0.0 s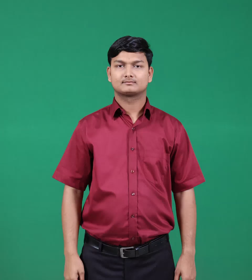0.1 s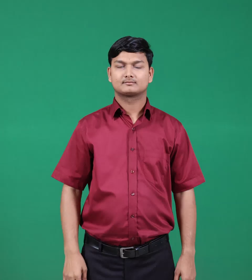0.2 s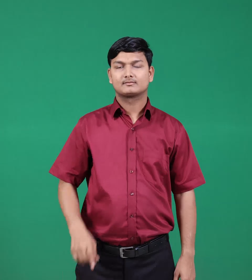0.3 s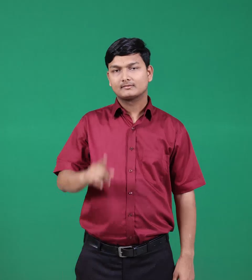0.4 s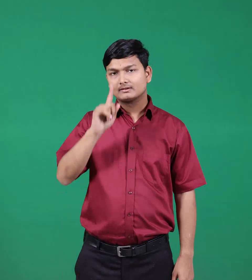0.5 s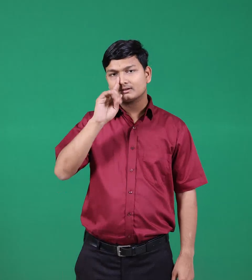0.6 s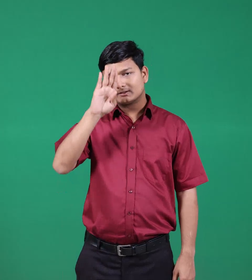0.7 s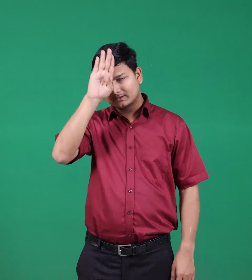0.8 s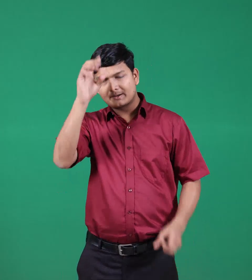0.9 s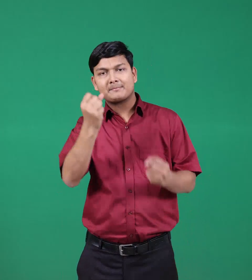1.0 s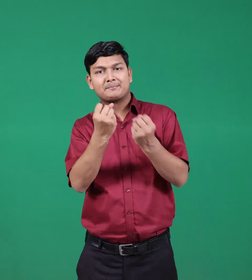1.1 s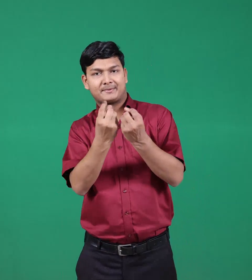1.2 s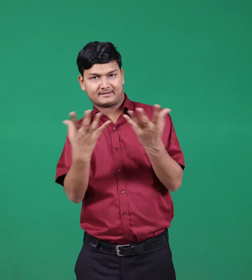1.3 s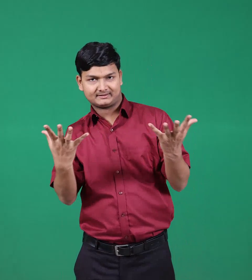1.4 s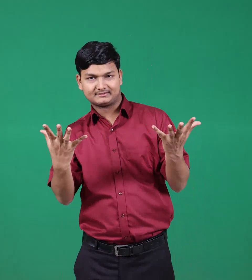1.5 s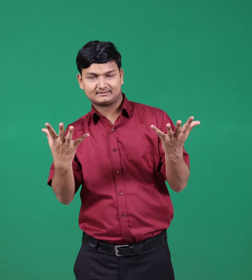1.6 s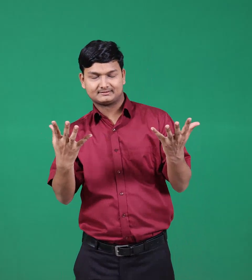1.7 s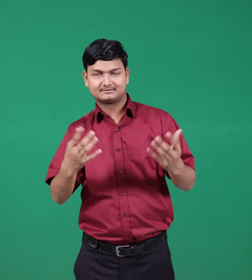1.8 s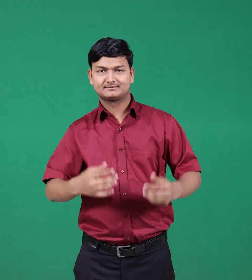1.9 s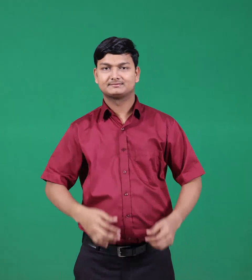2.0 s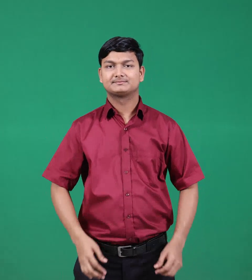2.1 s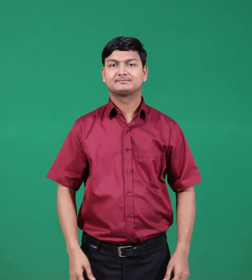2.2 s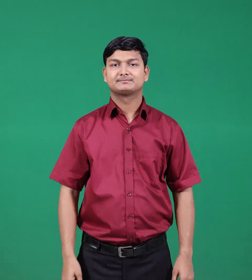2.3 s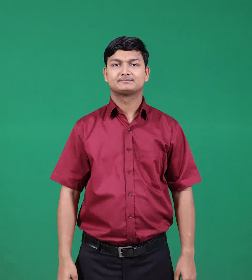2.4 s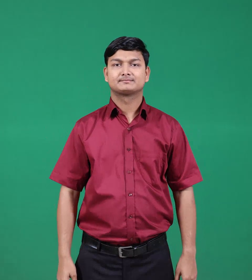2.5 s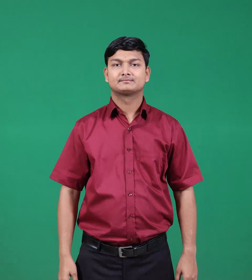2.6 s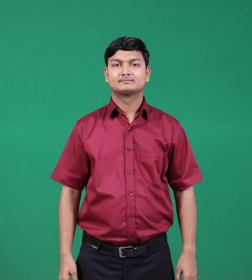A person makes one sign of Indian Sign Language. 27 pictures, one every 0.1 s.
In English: queens
